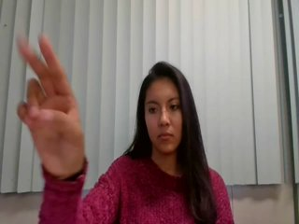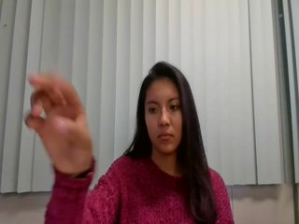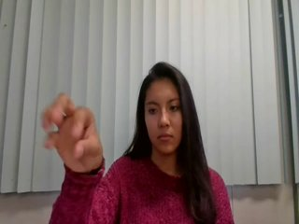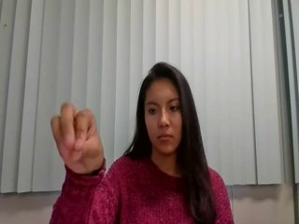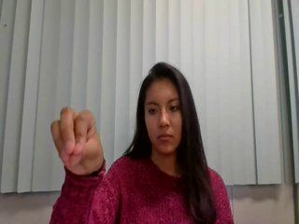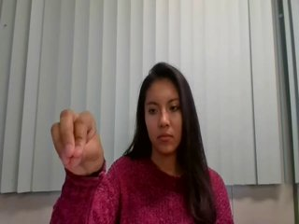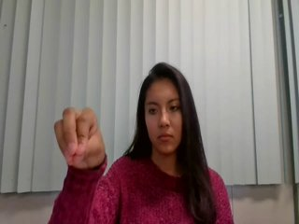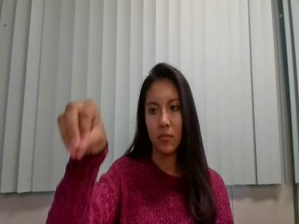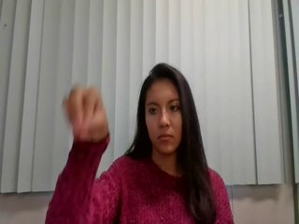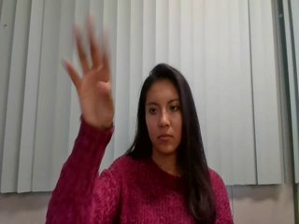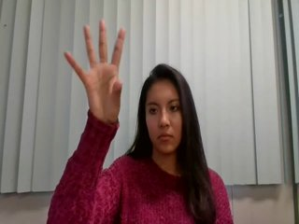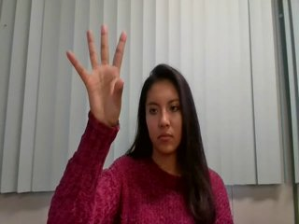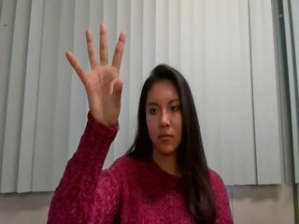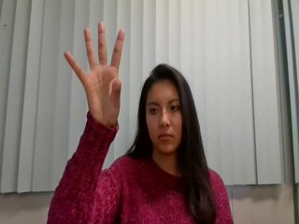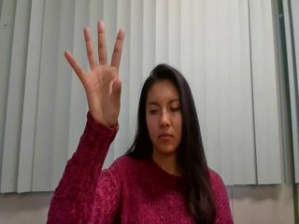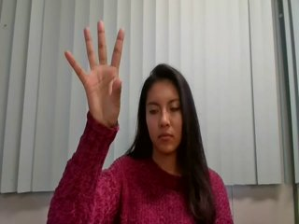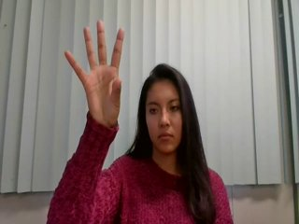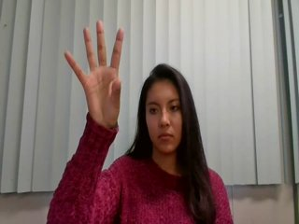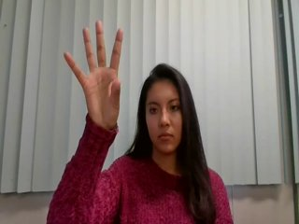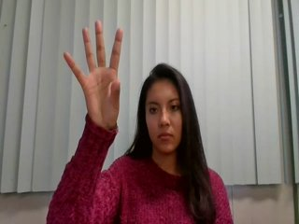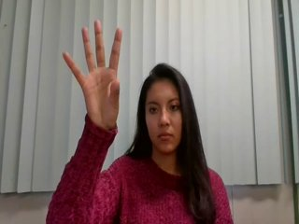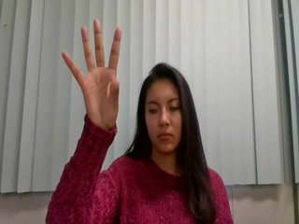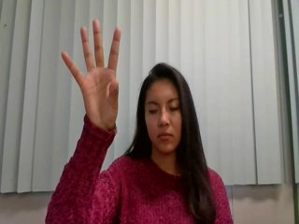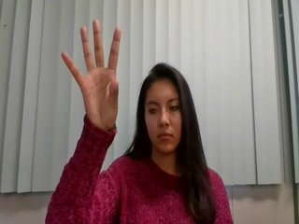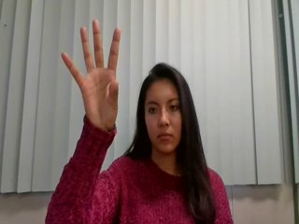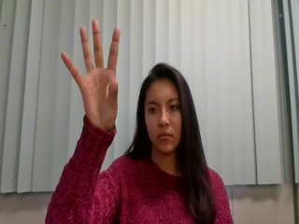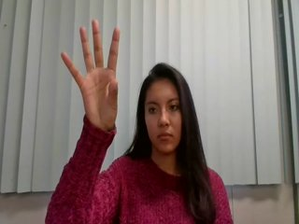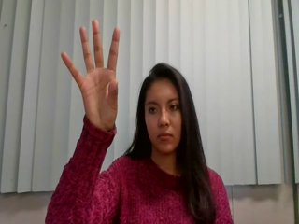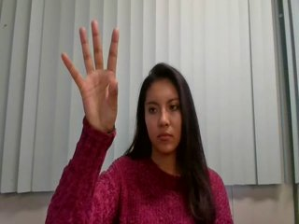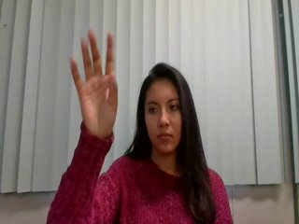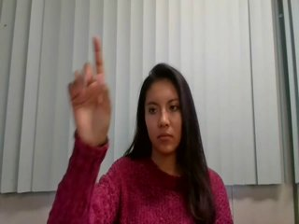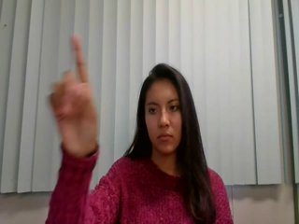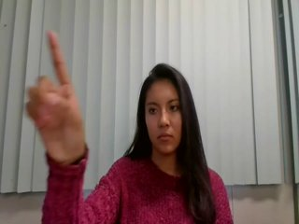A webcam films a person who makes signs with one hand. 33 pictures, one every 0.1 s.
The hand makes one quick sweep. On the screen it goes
upward.
0.0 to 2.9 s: On the screen the hand sweeps upward. The name of the sign: Throw up.
